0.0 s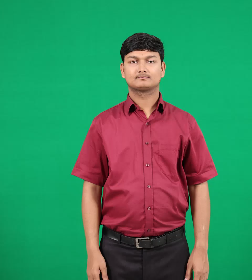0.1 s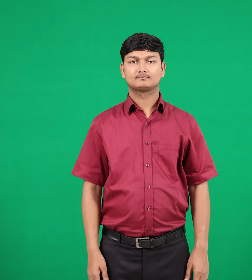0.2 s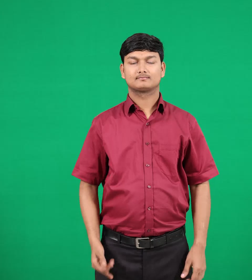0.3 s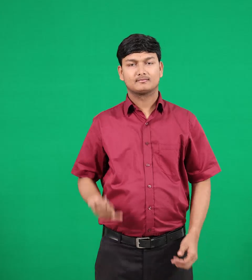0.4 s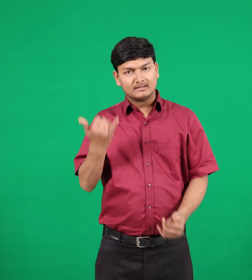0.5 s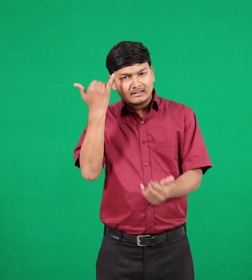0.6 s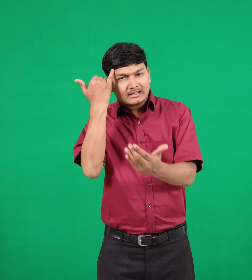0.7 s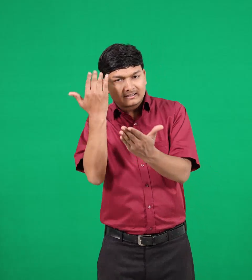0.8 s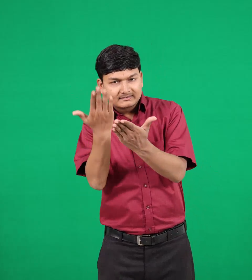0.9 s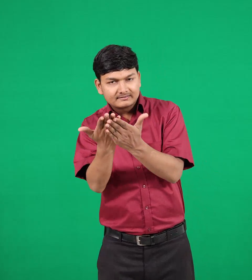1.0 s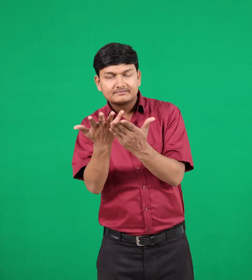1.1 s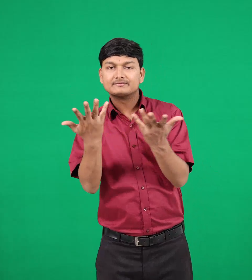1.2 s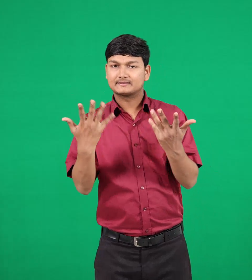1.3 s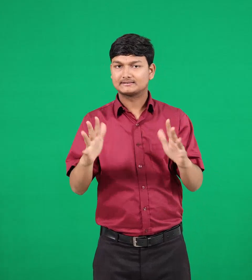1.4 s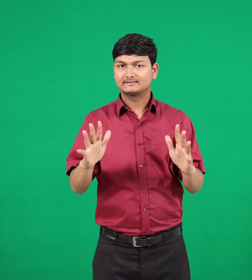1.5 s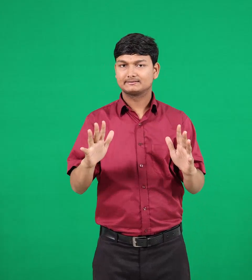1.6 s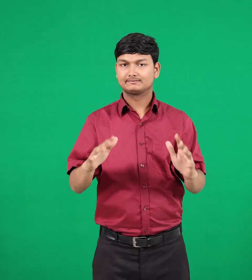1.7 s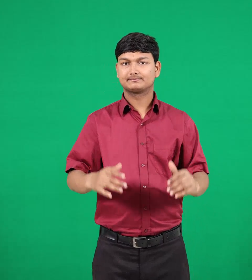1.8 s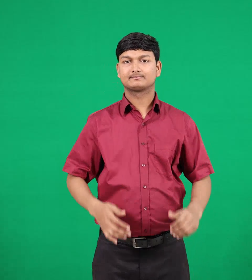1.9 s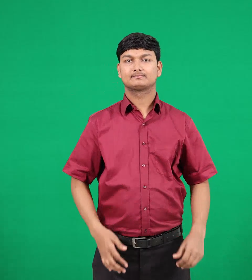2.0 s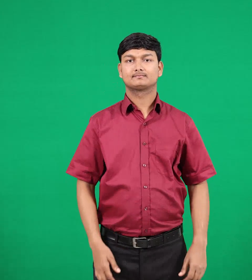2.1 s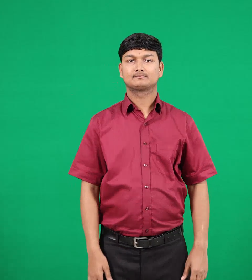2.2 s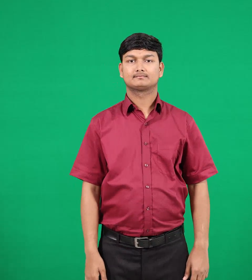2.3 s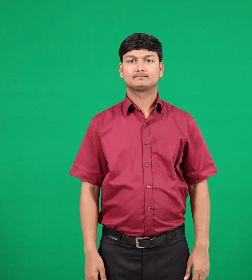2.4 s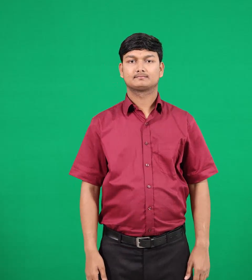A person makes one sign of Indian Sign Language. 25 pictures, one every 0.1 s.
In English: suggested
